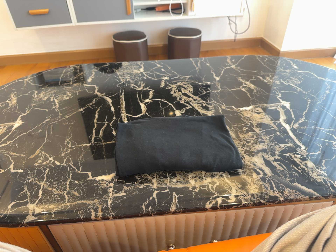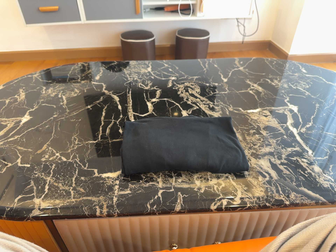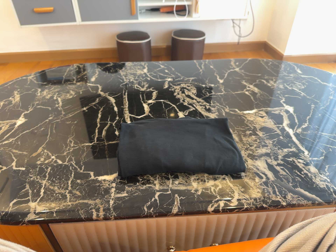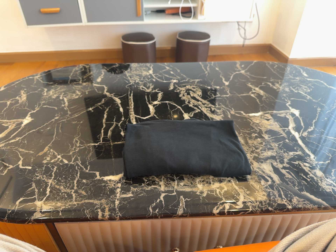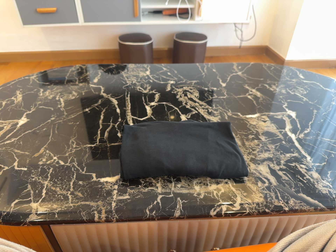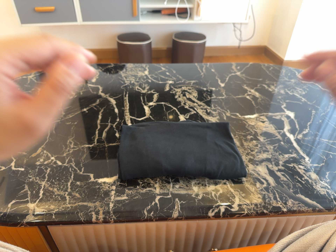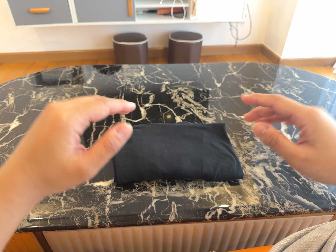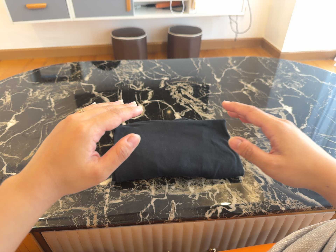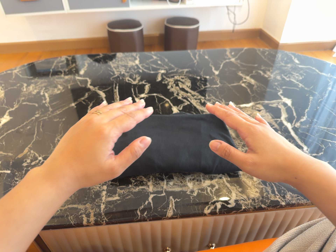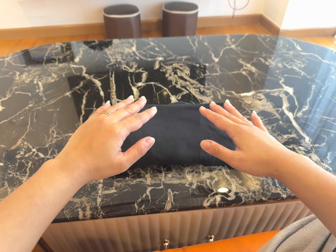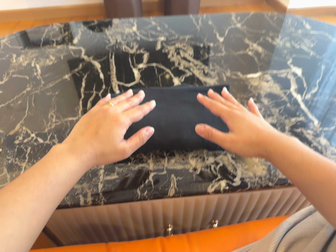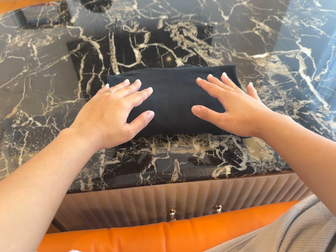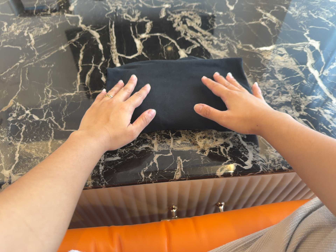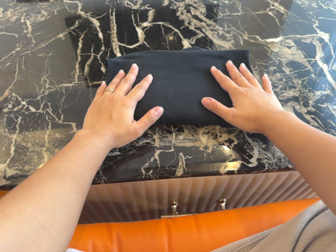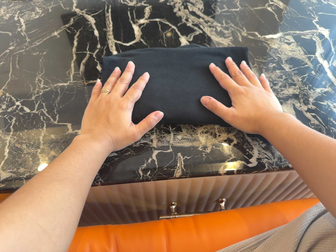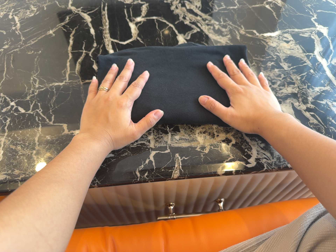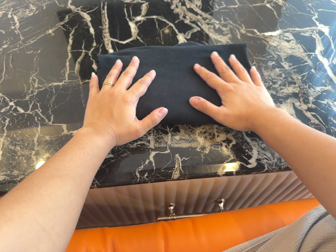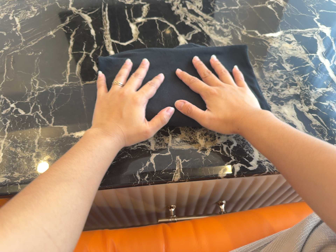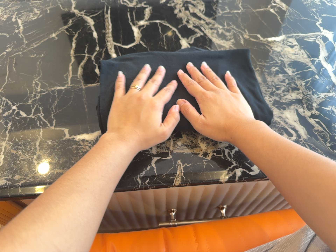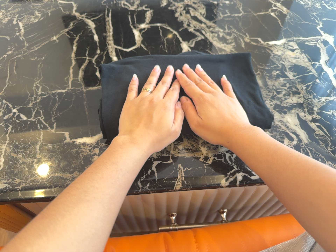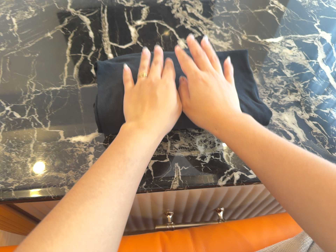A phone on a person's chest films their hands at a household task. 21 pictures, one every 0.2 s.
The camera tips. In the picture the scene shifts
upward.
0.0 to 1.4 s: The camera shifts only a little, or ends up much as it began.
1.4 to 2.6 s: The camera travels forward, about 10 cm, so what stands in front looms larger. Its aim tips toward the bottom of its view by about 15 degrees, and the scene shifts upward.
2.6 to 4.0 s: The camera shifts only a little, or ends up much as it began.
The film runs backward here.
